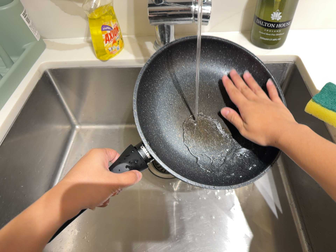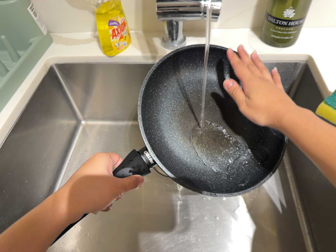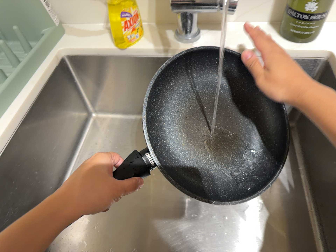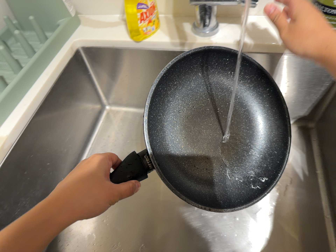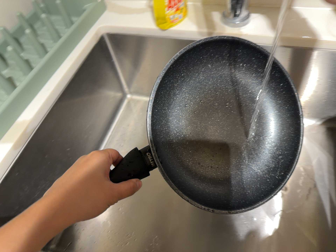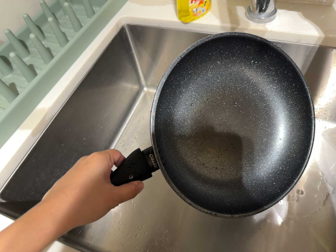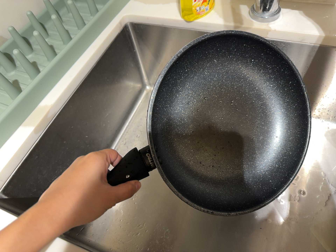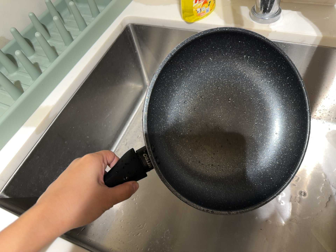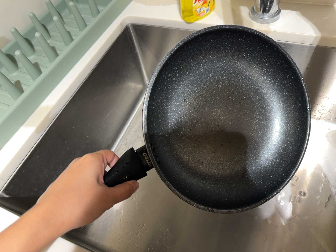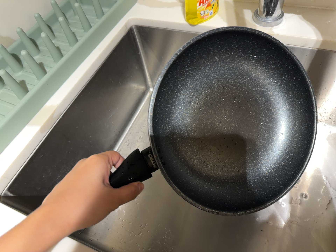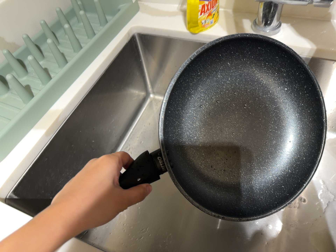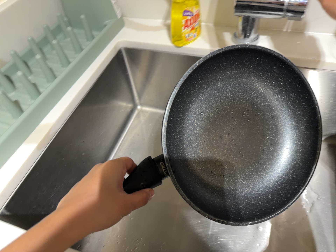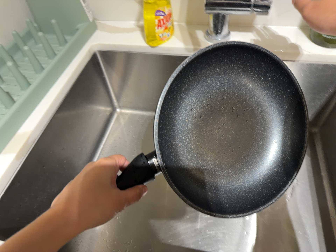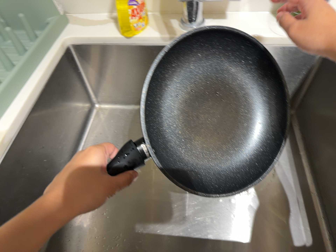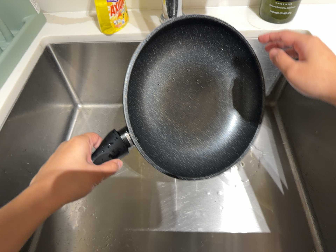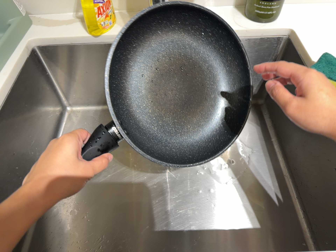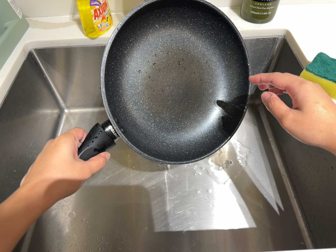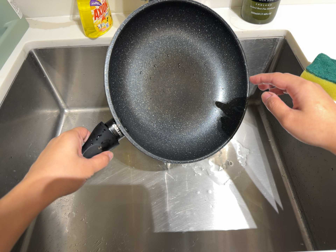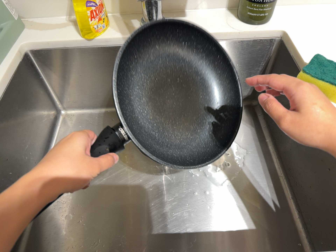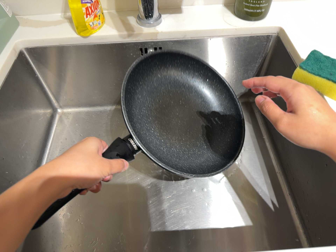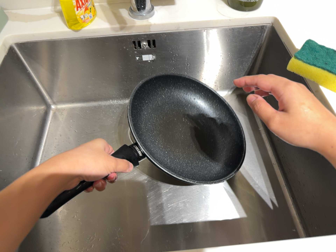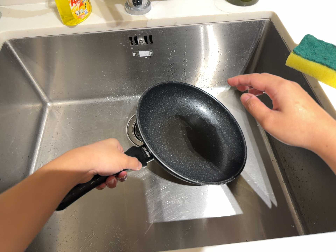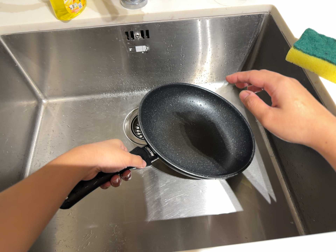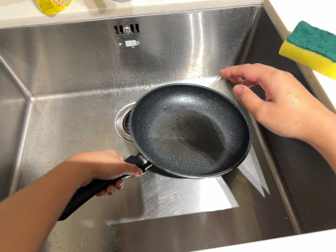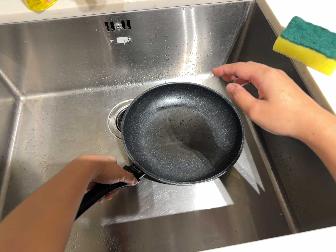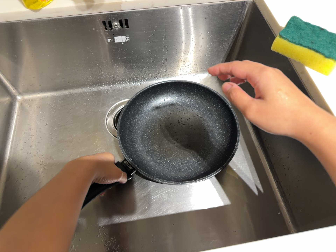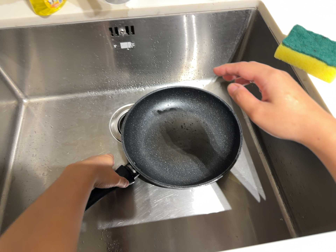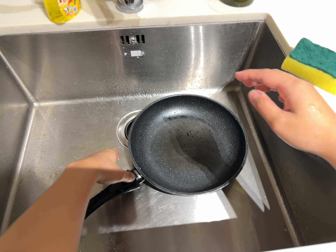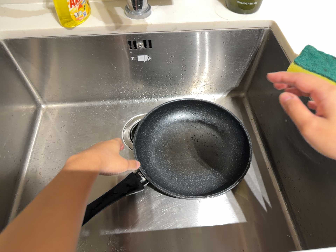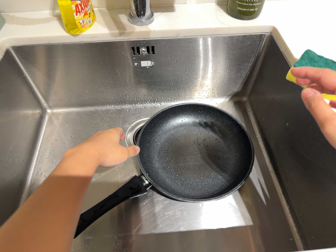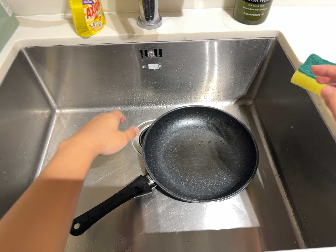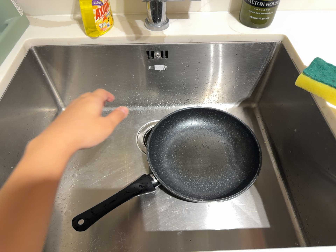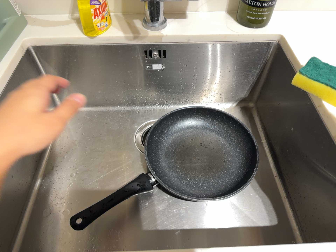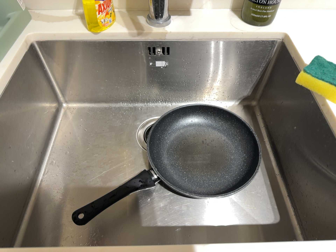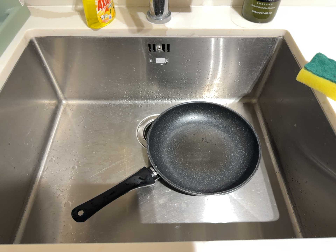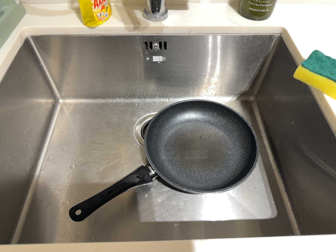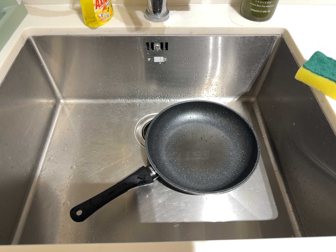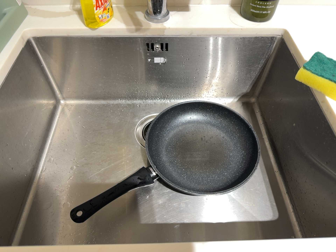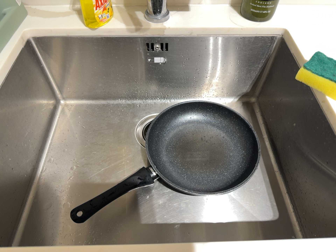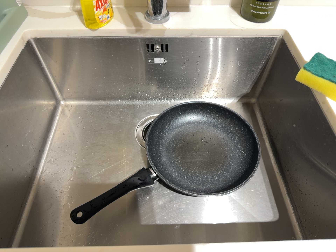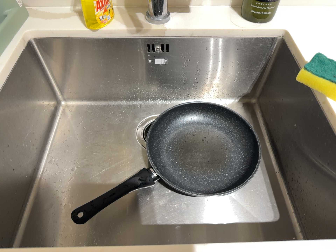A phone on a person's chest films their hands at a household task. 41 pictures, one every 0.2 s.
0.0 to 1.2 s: The camera swings to its left by about 15 degrees, and the scene slides to the right. Its aim tips toward the bottom of its view by about 10 degrees, and the scene shifts upward. It rolls about its line of sight by about 15 degrees, and the scene rotates clockwise.
1.2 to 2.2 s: The camera shifts only a little, or ends up much as it began.
2.2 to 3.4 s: The camera pans to its right by about 15 degrees. It rolls about its line of sight by about 15 degrees, and the scene rotates counterclockwise.
3.4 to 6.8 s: The camera shifts only a little, or ends up much as it began.
6.8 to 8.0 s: The camera keeps its place and its aim.
The film runs backward here.
